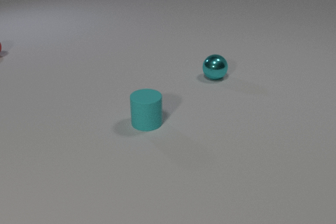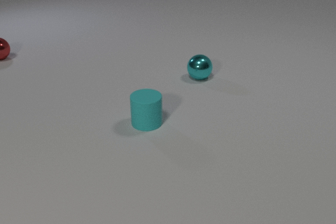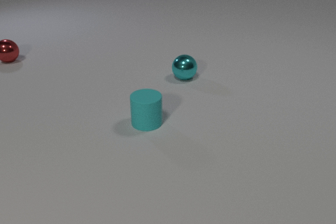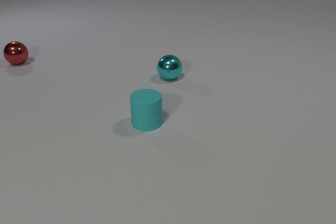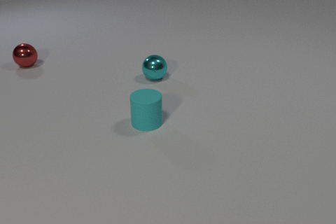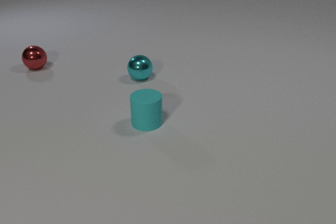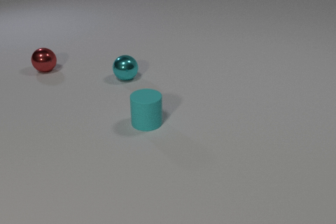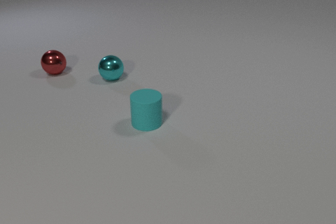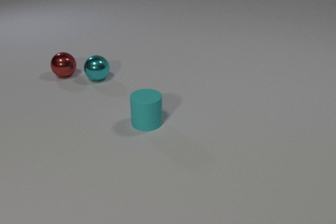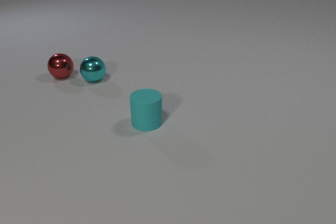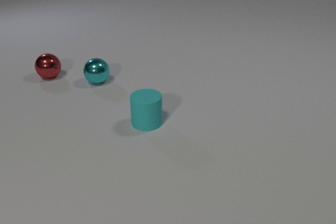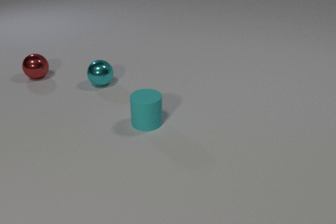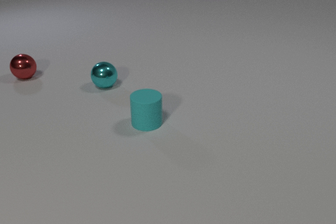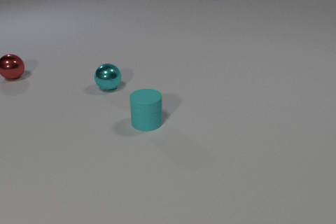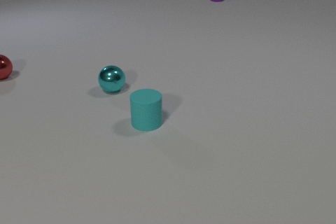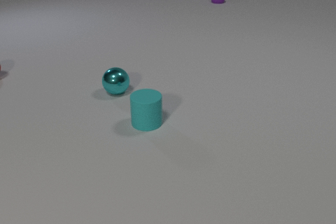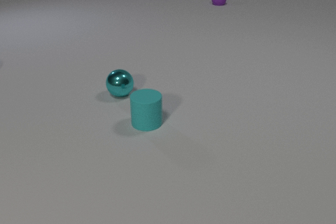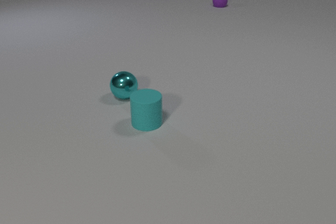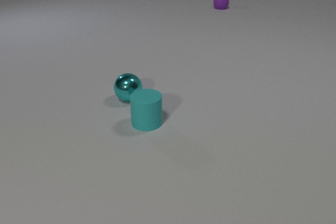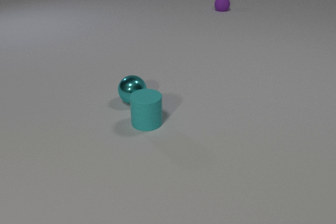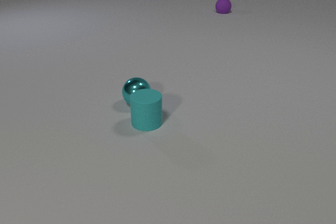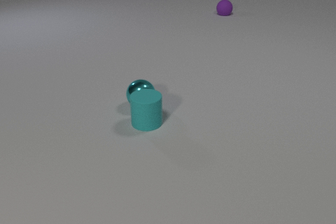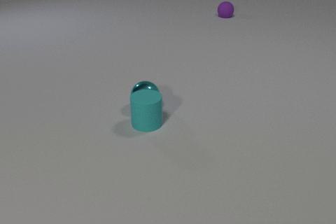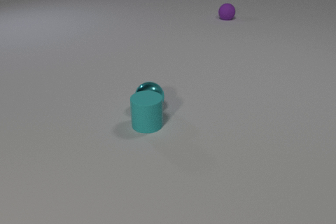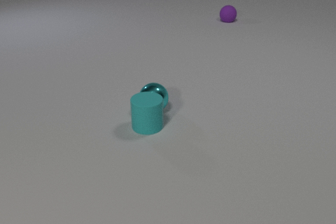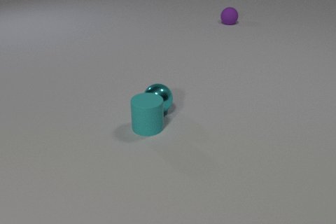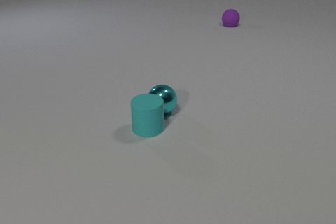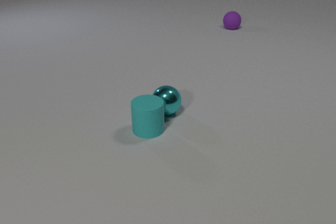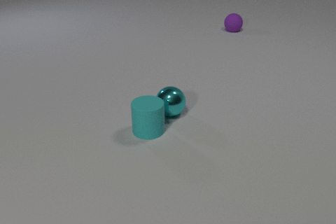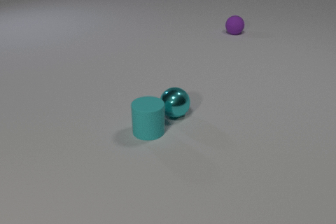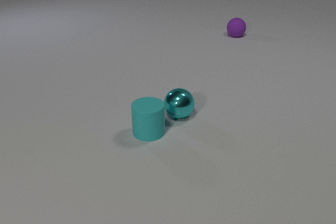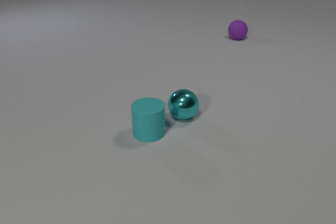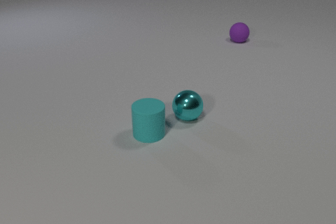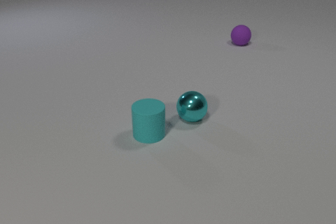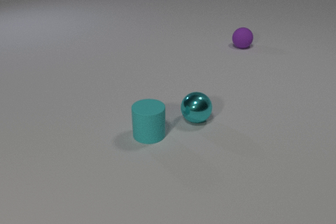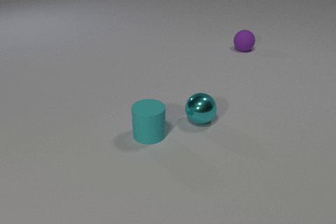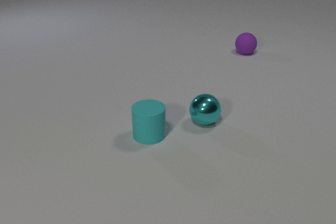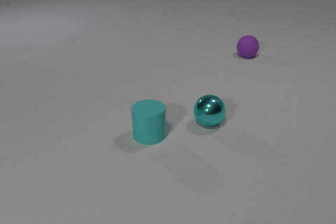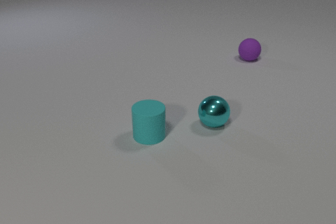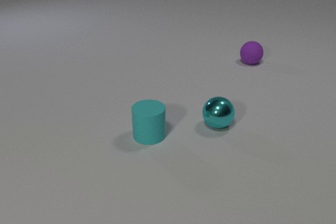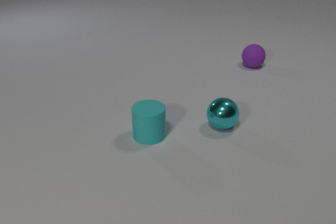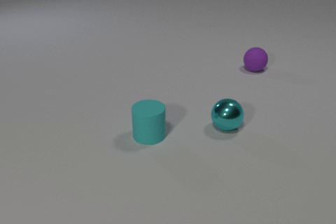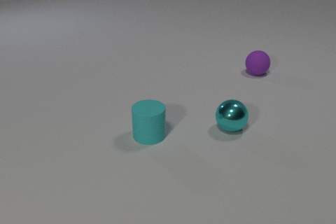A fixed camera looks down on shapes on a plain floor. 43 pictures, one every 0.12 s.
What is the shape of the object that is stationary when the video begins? cylinder.
What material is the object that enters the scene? rubber.
What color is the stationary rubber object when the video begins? cyan.
0.00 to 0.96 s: The red metal sphere rolls toward the camera and to the right. The cyan metal sphere rolls to the left.
0.96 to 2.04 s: The red metal sphere rolls to the left, leaves at the left edge. The cyan metal sphere rolls toward the camera and to the right. The purple rubber sphere comes in at the top edge, rolls toward the camera. The red metal sphere and the cyan metal sphere collide.
2.04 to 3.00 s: The cyan metal sphere rolls to the right and toward the camera. The cyan rubber cylinder slides toward the camera. The purple rubber sphere rolls toward the camera. The cyan metal sphere and the cyan rubber cylinder collide.
3.00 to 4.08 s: The cyan metal sphere rolls to the right and toward the camera. The cyan rubber cylinder slides toward the camera. The purple rubber sphere rolls toward the camera.
4.08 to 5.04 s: The cyan metal sphere rolls to the right. The purple rubber sphere rolls toward the camera.
